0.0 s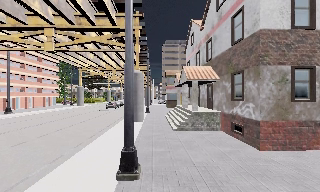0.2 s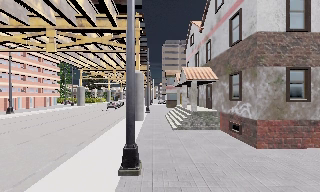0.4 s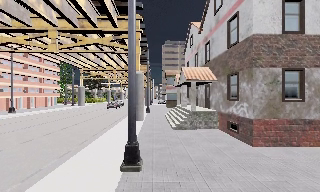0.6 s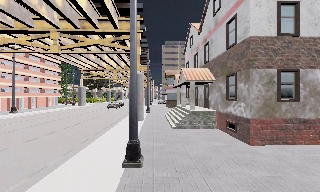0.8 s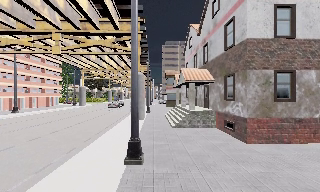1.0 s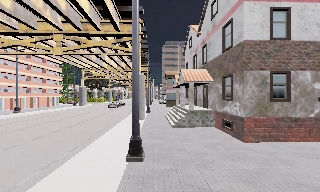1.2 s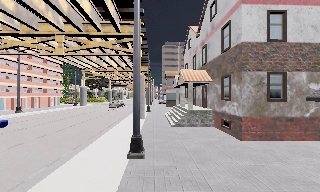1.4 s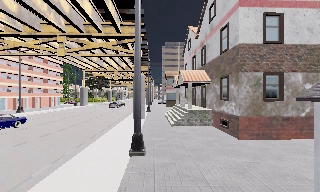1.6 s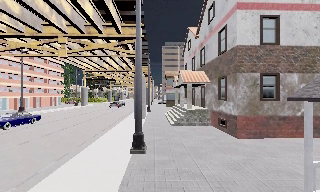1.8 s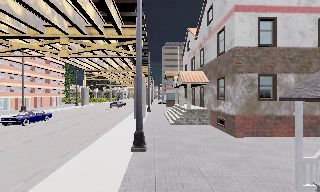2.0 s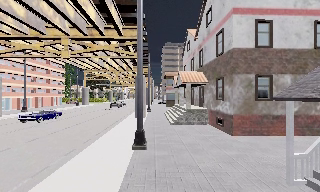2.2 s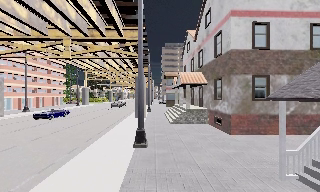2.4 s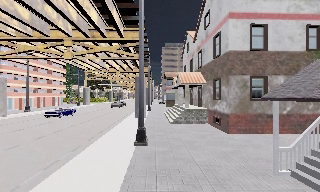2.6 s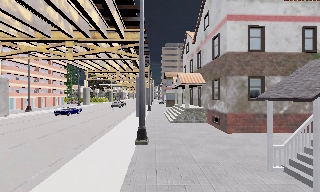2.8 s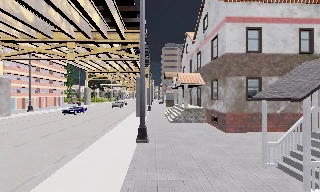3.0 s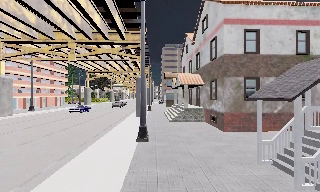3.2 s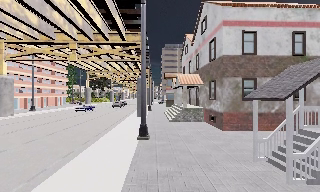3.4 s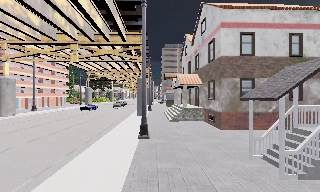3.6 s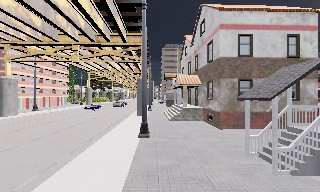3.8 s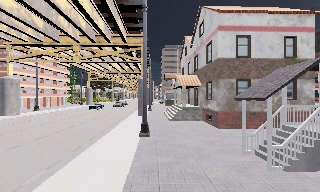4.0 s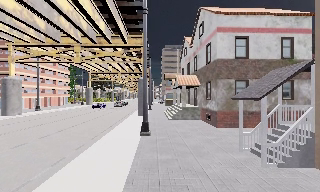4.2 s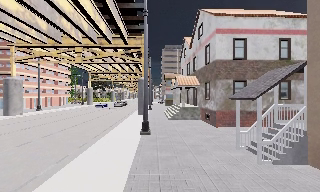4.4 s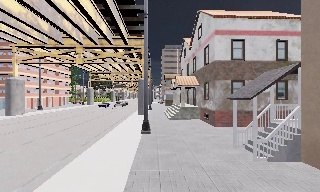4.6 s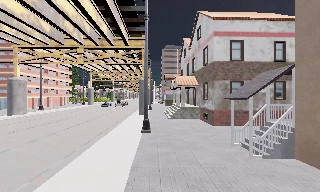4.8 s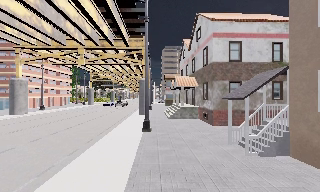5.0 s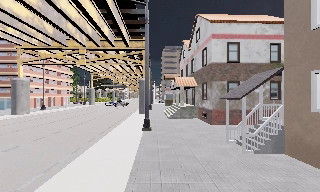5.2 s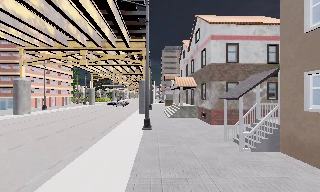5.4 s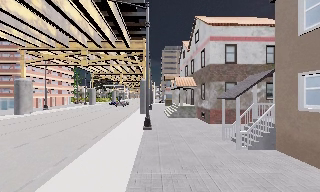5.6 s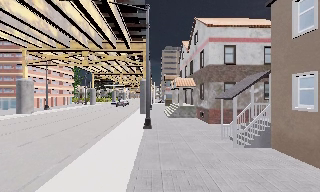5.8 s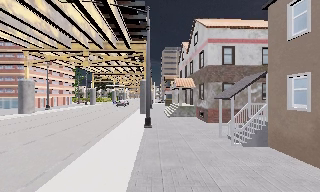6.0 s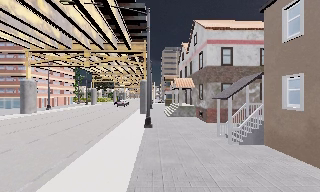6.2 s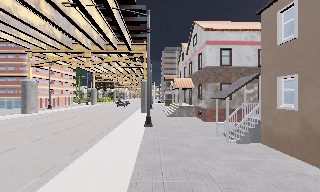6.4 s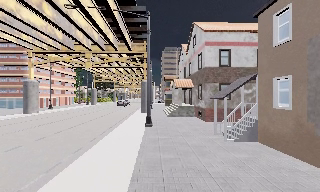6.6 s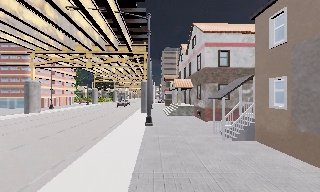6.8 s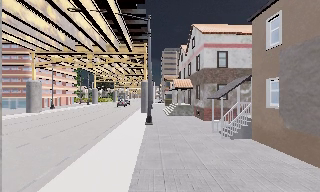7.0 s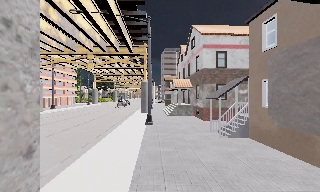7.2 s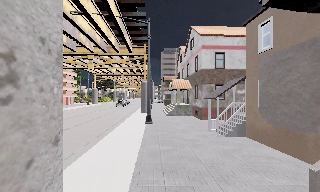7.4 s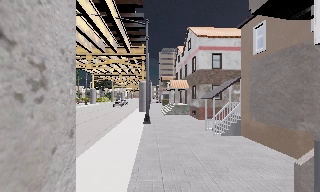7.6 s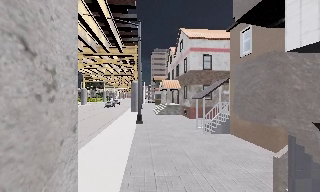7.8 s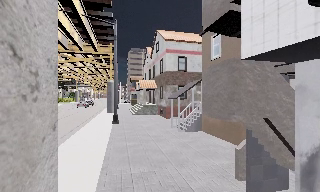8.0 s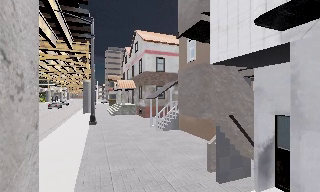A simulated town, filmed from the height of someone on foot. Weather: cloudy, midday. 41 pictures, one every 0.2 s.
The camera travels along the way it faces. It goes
backward.
0.0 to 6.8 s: The camera travels backward, about 10 m, so what stands in front gets smaller.
6.8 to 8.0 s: The scene slides to the left, as the camera pans about 20 degrees to its right. It travels backward, about 1.5 m, so what stands in front gets smaller.
The film runs backward here.
